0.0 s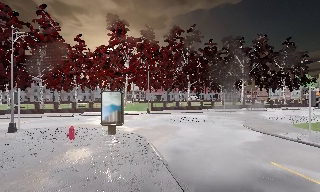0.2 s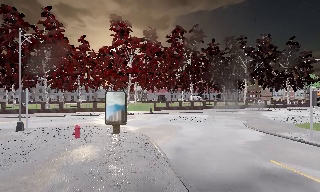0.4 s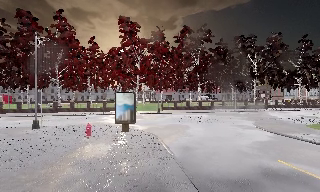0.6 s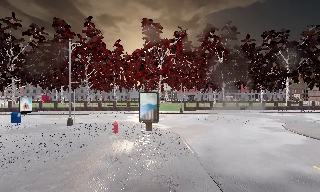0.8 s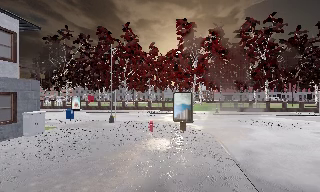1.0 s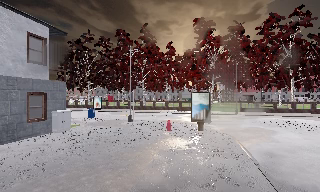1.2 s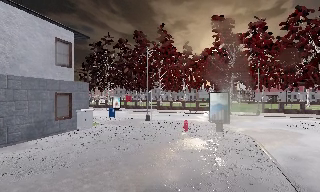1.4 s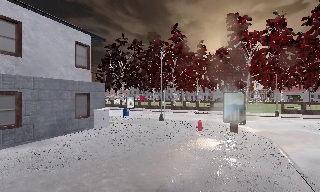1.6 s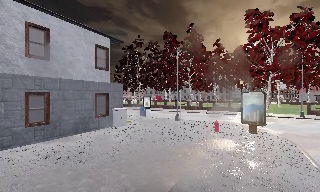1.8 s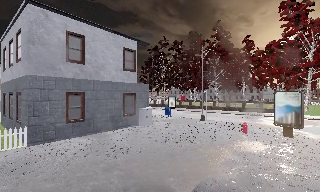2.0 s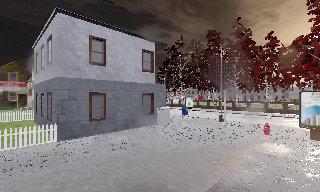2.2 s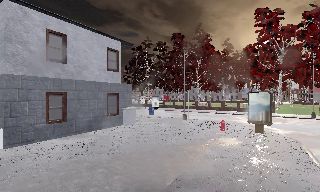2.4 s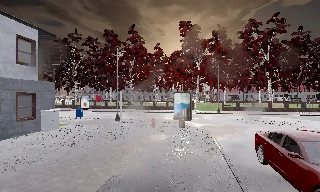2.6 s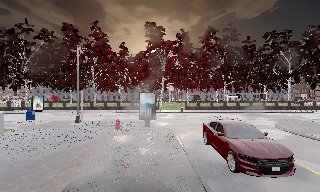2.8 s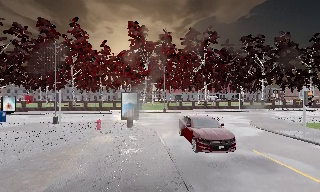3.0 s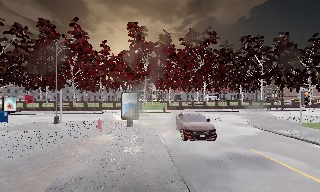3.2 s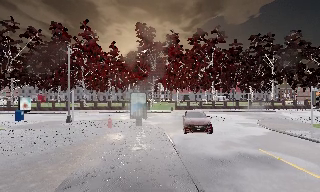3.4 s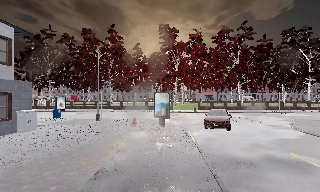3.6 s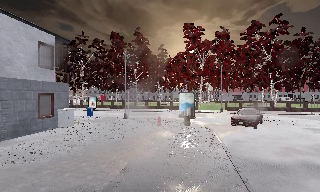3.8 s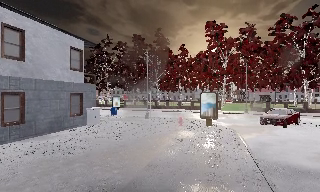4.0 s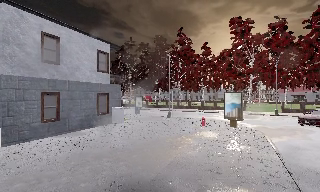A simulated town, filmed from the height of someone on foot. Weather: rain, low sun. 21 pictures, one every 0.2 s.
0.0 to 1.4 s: The camera swings to its left by about 40 degrees, and the scene slides to the right. It travels backward, about 1.5 m.
1.4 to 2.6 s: The camera swings to its right by about 25 degrees, and the scene slides to the left. It travels backward, about 1 m, so what stands in front gets smaller.
2.6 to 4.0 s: The camera swings to its left by about 30 degrees, and the scene slides to the right. It travels backward, about 1 m, so what stands in front gets smaller.
The film runs backward here.
